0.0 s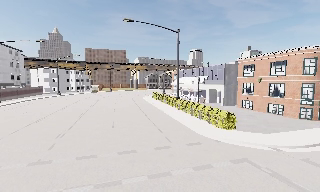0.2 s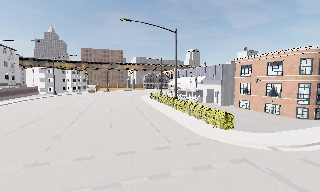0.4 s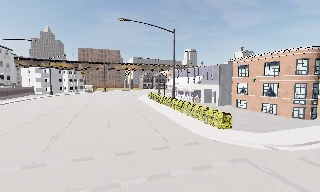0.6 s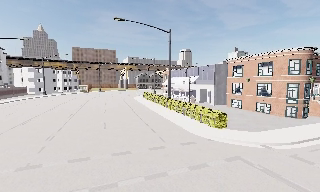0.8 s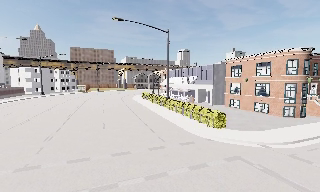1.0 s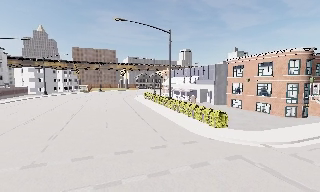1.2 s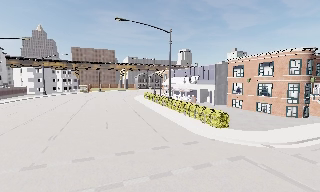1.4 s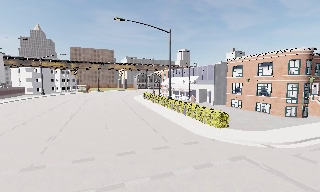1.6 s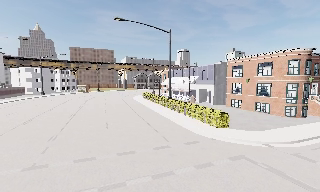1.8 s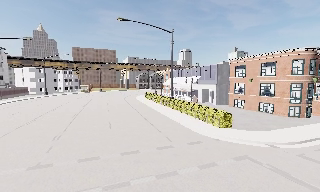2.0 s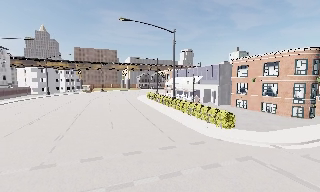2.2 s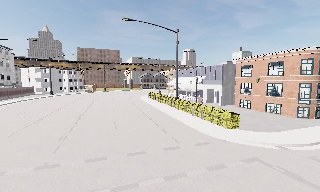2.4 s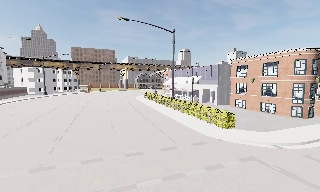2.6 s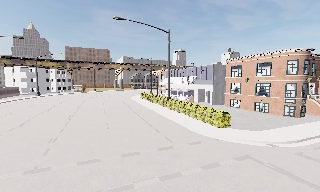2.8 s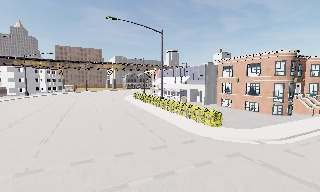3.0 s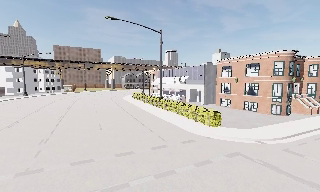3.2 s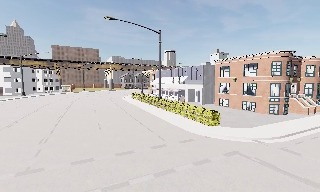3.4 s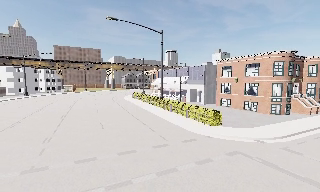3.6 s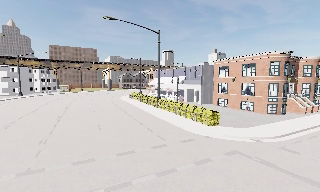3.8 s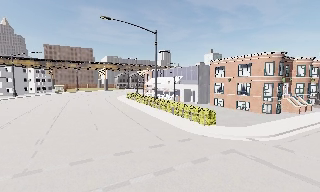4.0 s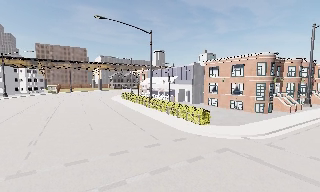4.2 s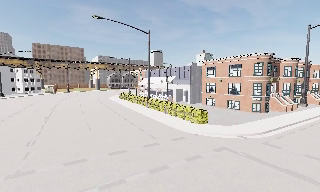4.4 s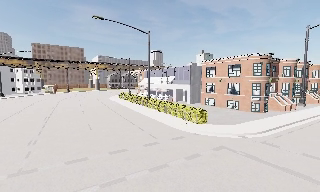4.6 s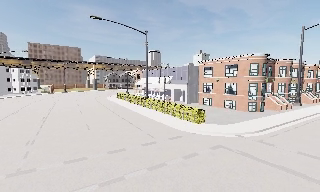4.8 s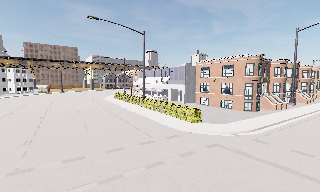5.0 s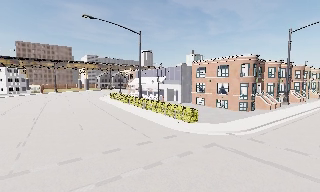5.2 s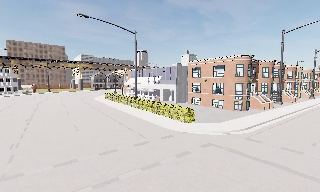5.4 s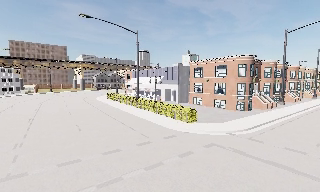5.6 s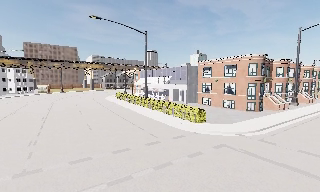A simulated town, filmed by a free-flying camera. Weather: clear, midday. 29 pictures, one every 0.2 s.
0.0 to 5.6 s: The camera pans to its right, which is clockwise from overhead, by about 15 degrees. It travels to its left, about 2 m.
The film runs forward here.
